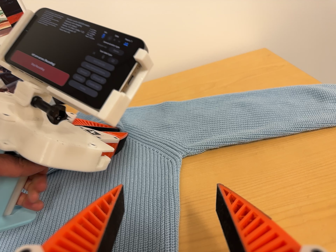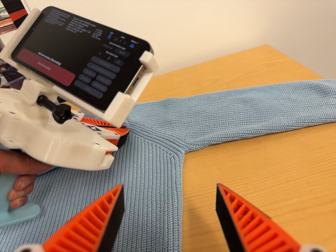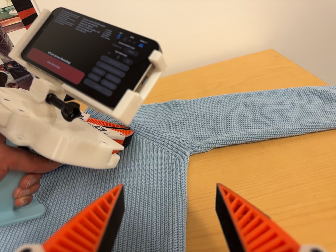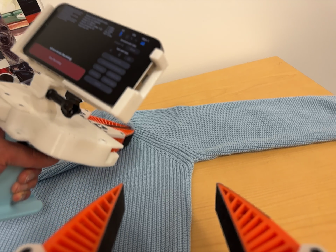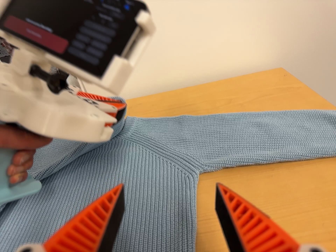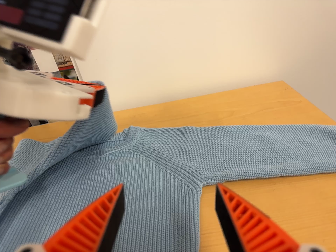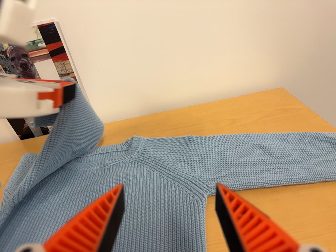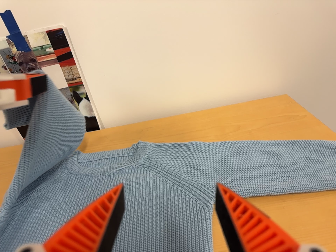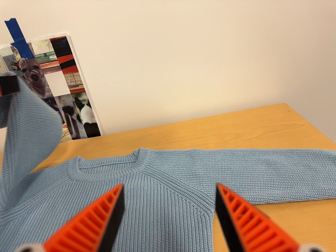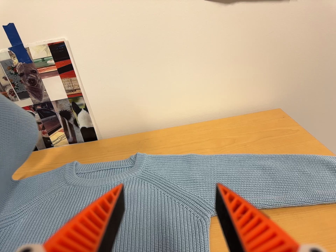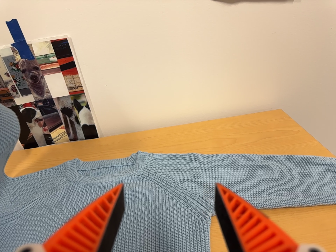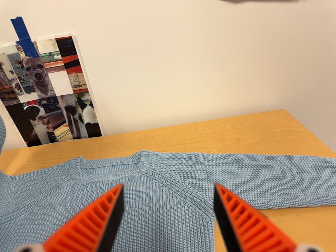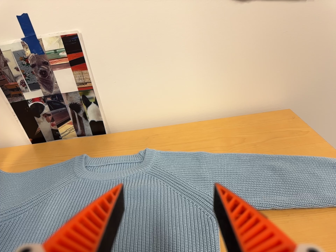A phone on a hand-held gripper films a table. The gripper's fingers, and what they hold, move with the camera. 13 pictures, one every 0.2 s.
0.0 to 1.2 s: The camera travels toward the top of its view and to its left, about 6 cm, so close, fixed things drift downward.
1.2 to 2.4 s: The camera travels to its left, about 5 cm, so close, fixed things drift to the right.
The film runs backward here.
